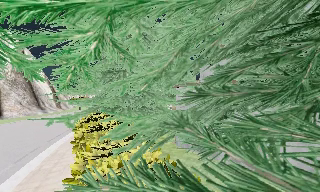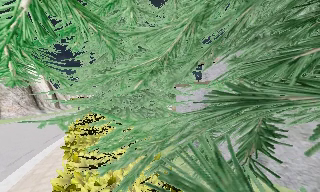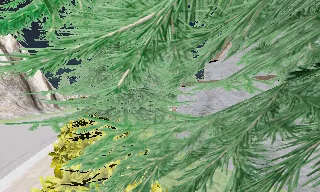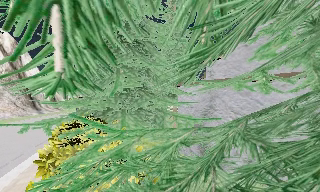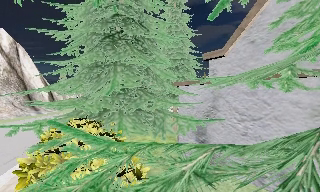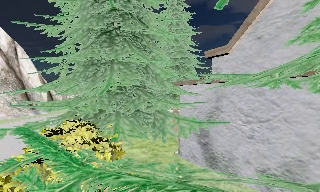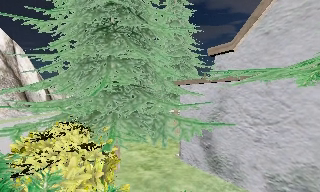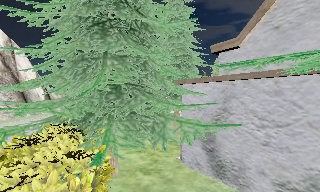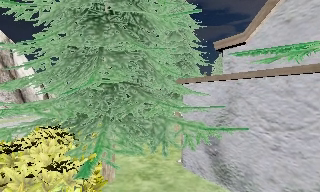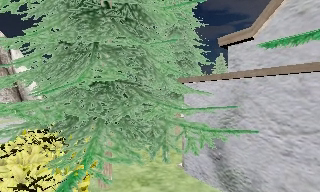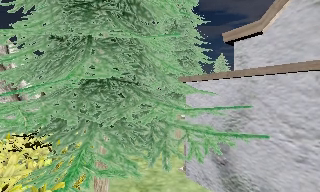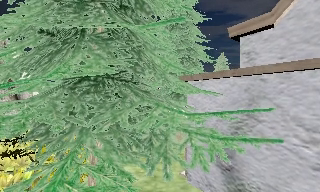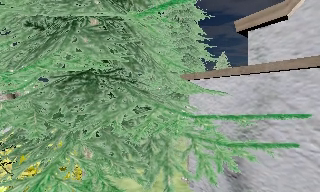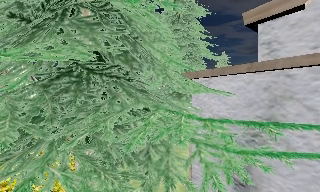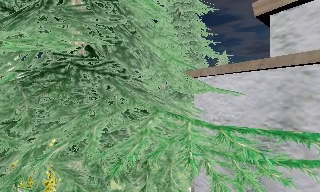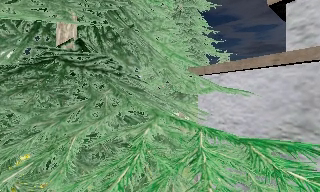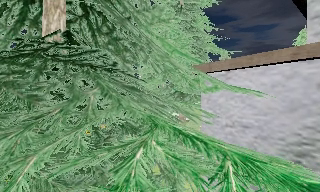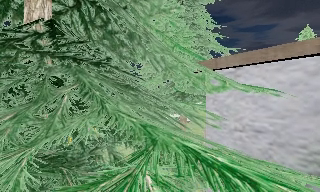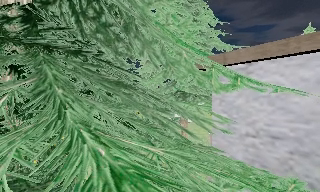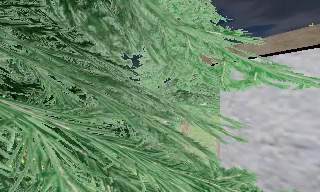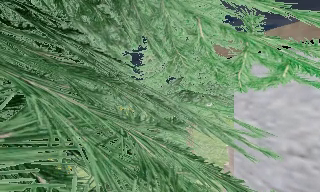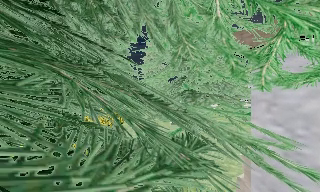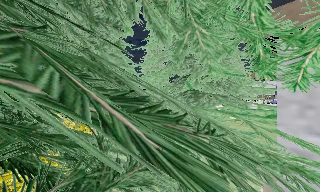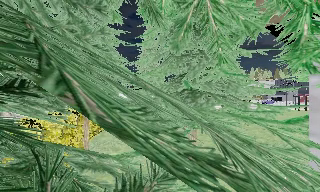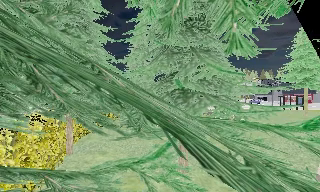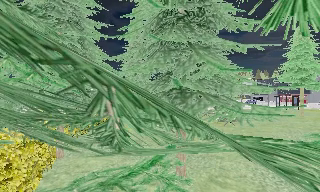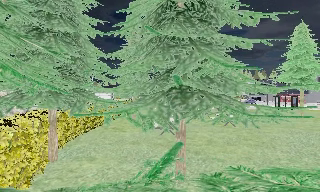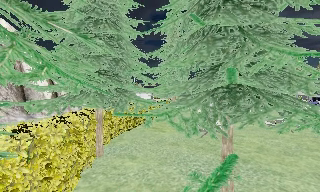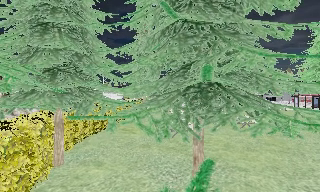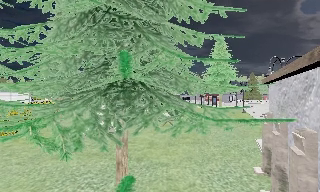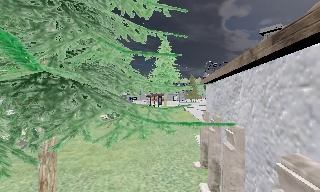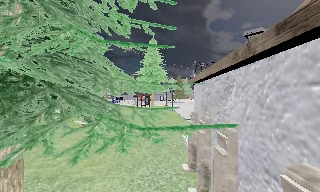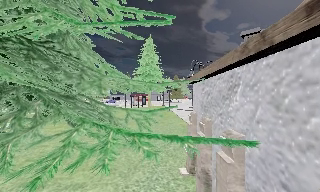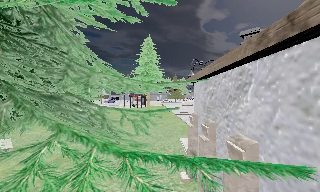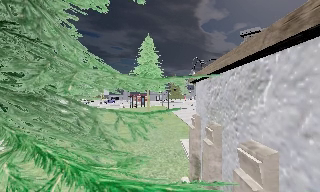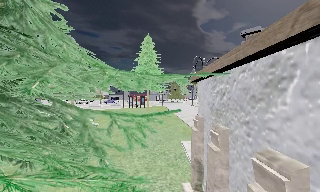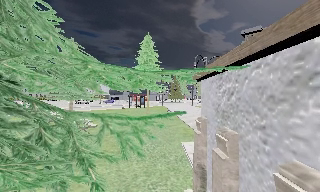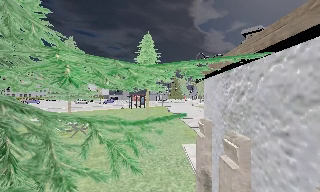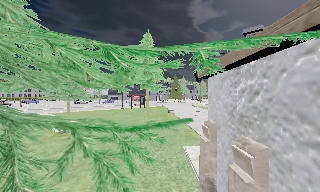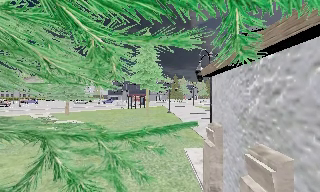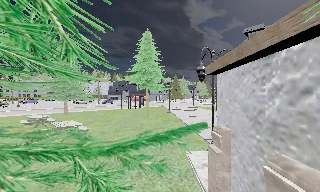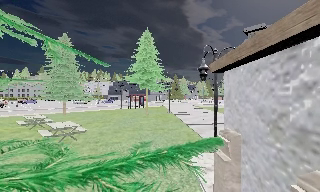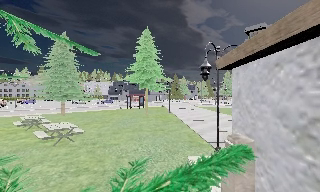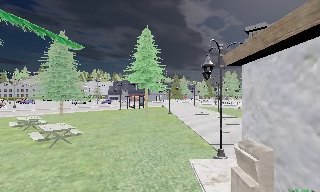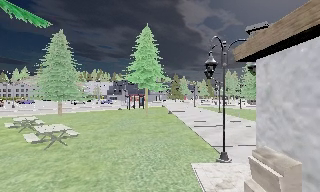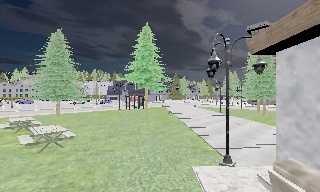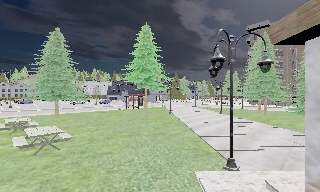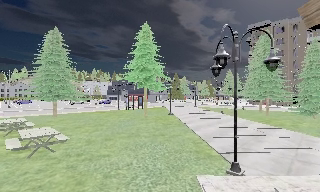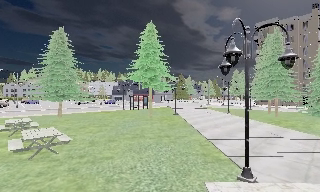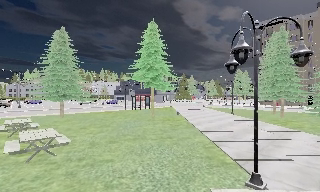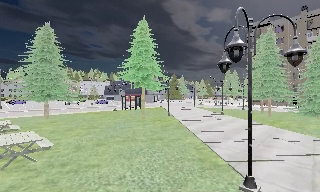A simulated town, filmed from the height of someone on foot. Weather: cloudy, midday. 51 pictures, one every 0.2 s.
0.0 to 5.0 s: The camera travels forward, about 8 m, so what stands in front looms larger.
5.0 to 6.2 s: The camera pans to its right, which is clockwise from overhead, by about 45 degrees. It travels forward, about 2 m.
6.2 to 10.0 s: The camera travels forward, about 6 m, so what stands in front looms larger.
The film runs forward here.
